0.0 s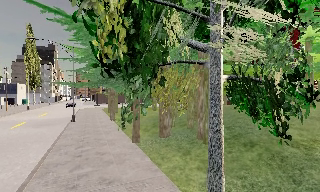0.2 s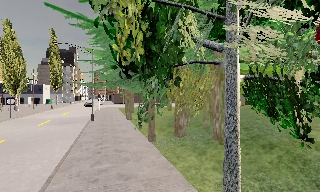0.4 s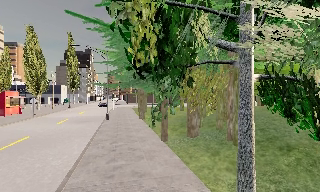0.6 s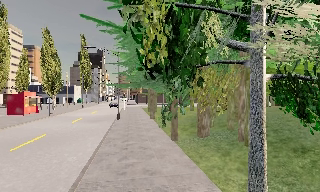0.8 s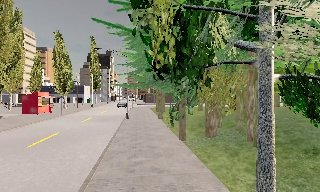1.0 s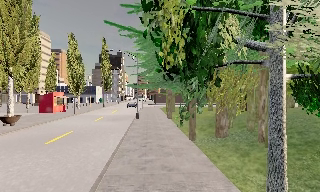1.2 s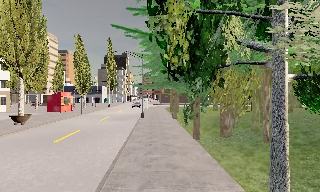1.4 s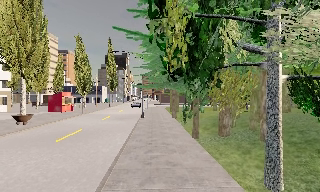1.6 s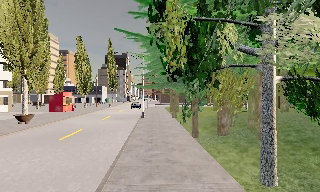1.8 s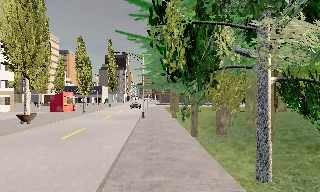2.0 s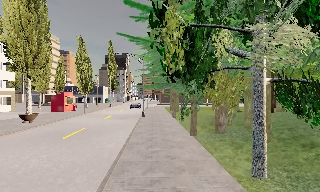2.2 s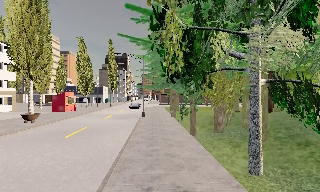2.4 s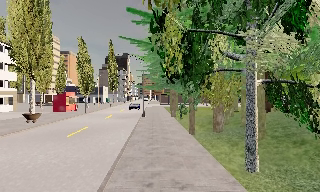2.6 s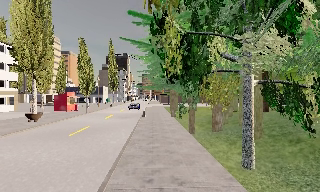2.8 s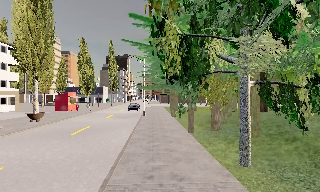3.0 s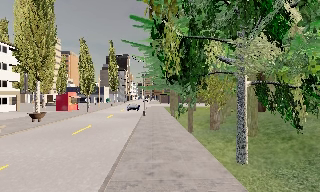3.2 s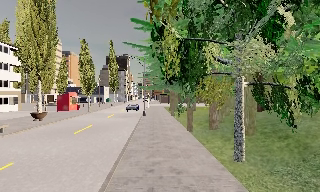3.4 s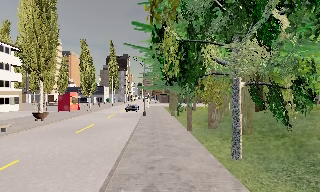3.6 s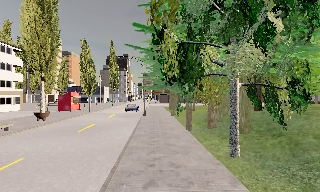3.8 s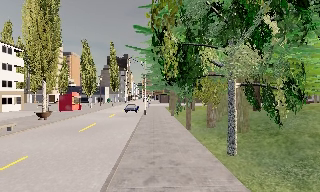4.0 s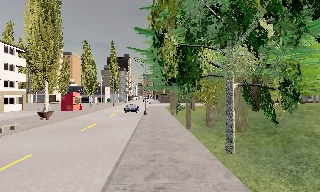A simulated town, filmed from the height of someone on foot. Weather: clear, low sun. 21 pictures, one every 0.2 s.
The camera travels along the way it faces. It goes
backward.
0.0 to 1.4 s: The camera pans to its left, which is counterclockwise from overhead, by about 20 degrees. It travels backward, about 1 m, so what stands in front gets smaller.
1.4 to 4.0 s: The camera travels backward, about 3 m, so what stands in front gets smaller.
The film runs backward here.
